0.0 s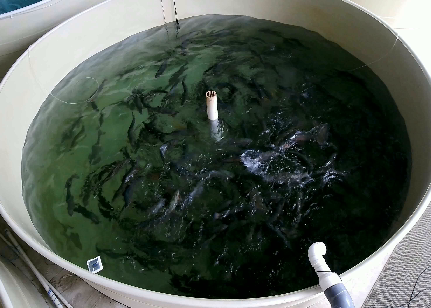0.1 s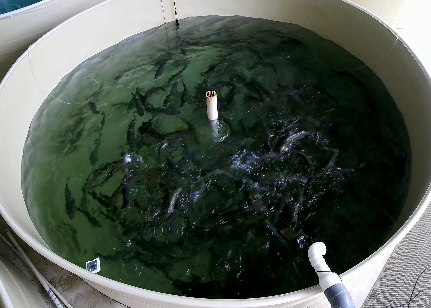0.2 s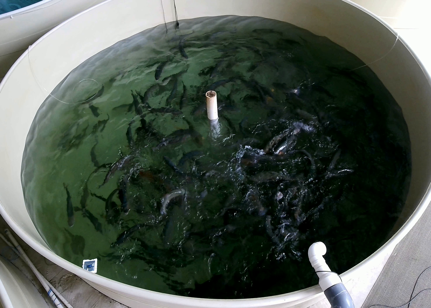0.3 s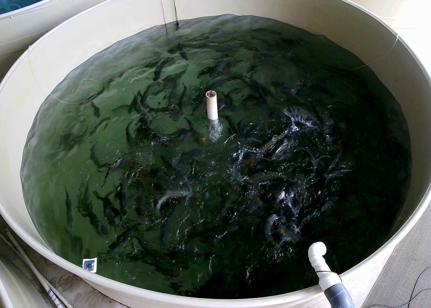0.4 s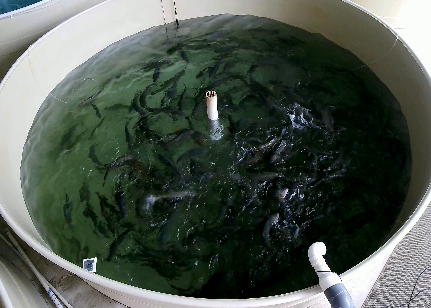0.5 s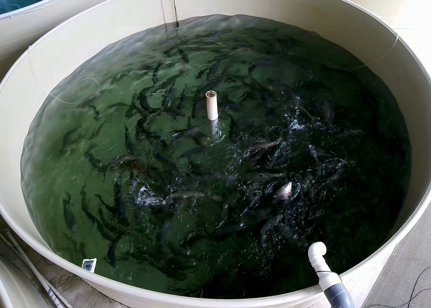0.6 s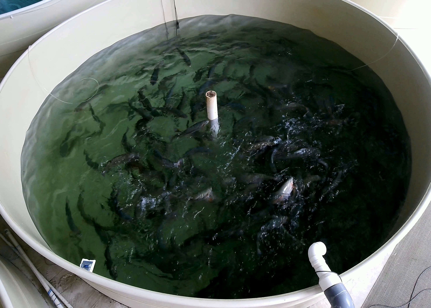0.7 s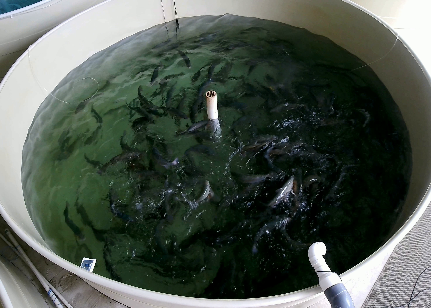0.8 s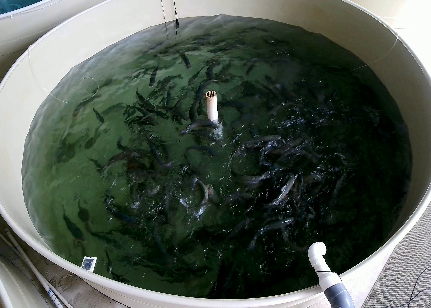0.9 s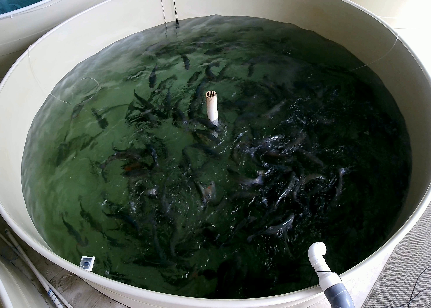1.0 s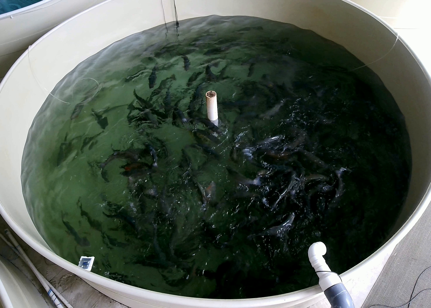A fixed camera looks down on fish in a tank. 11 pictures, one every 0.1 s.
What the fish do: Strong feeding.
